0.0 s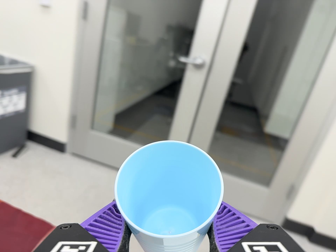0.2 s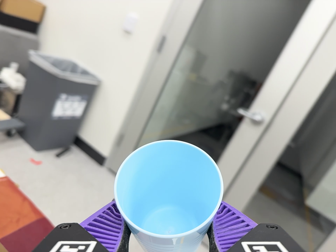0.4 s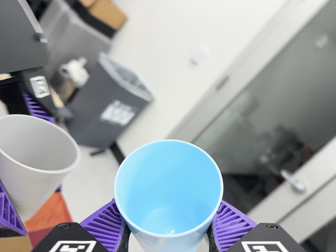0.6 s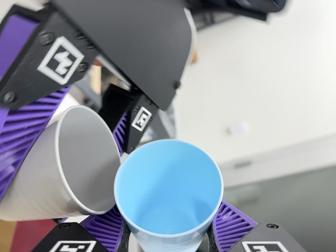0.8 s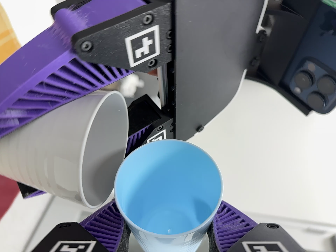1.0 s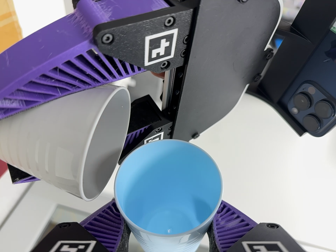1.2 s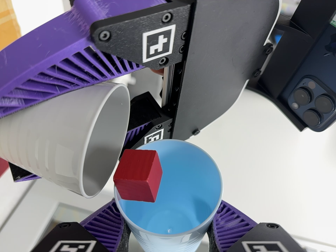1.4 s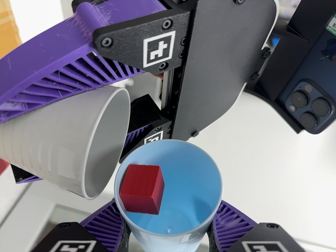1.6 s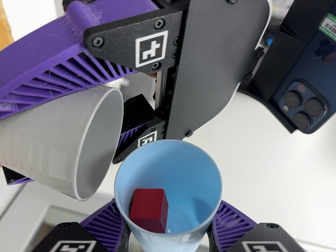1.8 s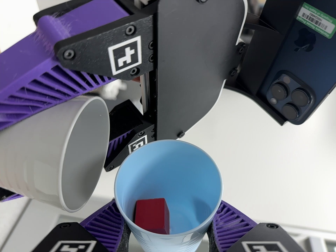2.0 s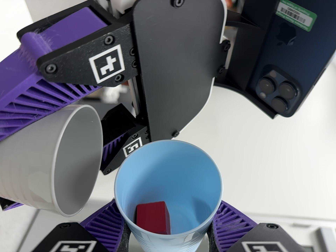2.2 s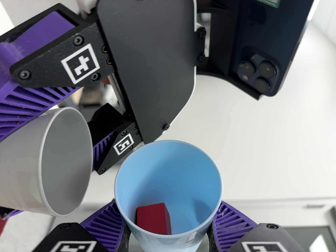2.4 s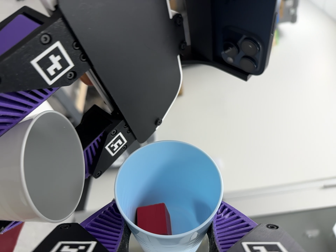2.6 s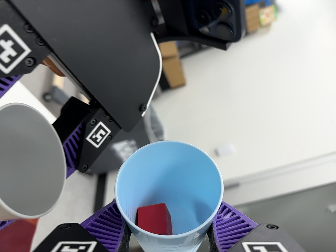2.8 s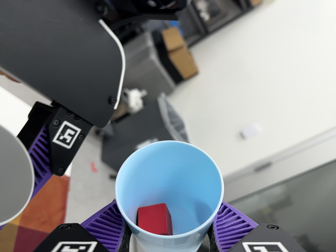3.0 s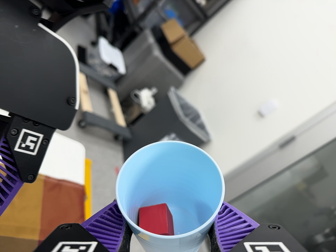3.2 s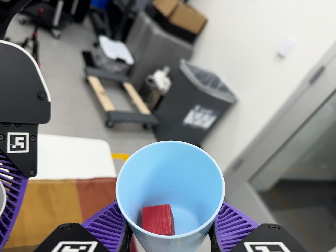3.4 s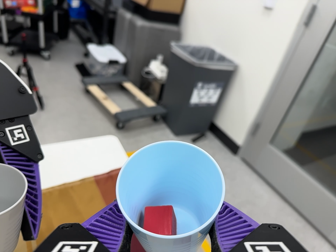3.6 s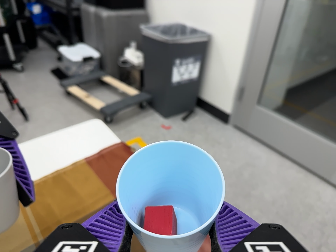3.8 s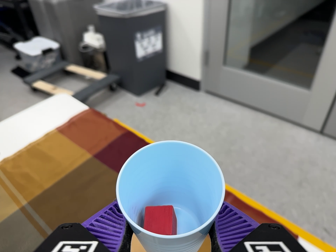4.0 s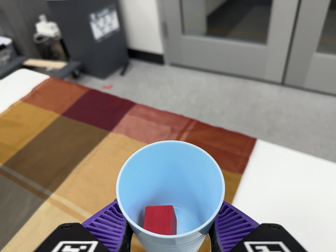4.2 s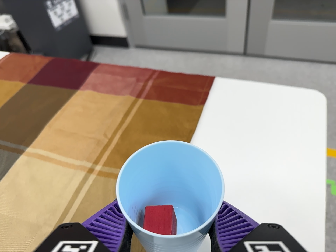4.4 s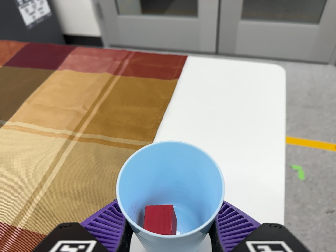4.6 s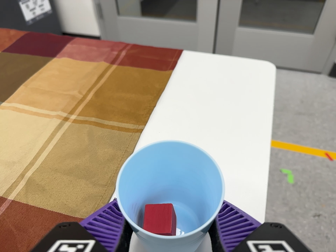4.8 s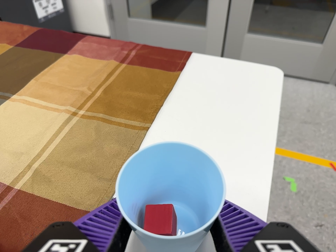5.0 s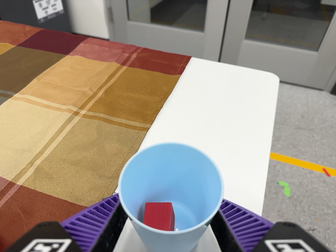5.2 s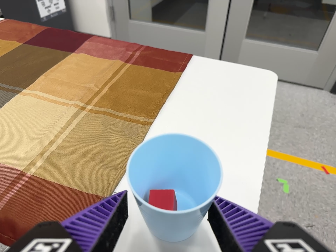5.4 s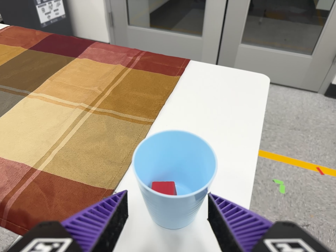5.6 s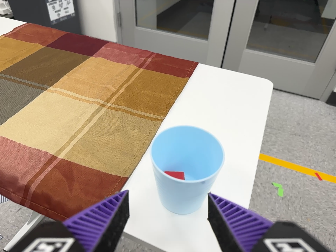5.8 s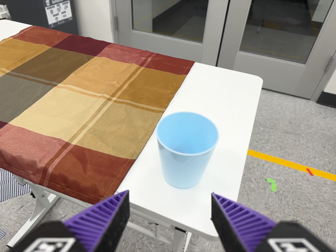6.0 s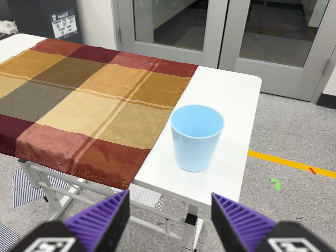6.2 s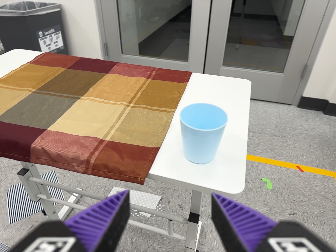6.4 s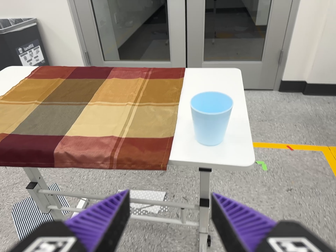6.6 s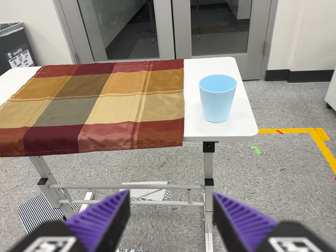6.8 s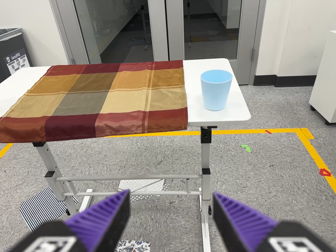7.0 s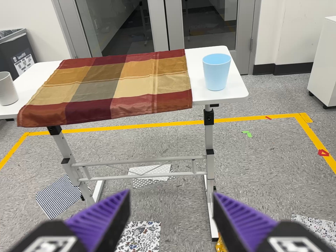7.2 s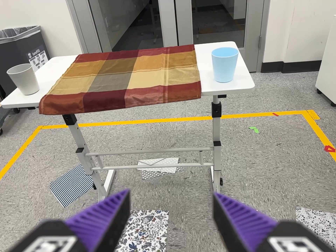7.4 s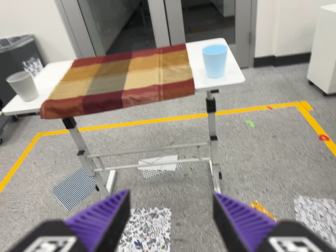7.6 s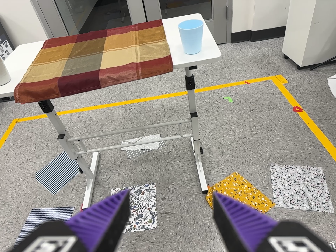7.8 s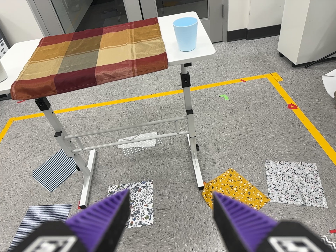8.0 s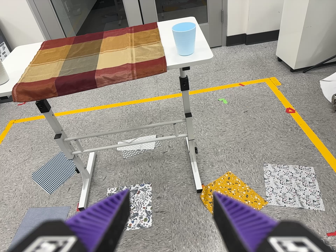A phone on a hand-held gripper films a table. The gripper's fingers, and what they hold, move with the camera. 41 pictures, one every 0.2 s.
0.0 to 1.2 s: The camera travels to its left, about 24 cm, so close, fixed things drift to the right. Its aim tips toward the top of its view by about 25 degrees, and the scene shifts downward. It rolls about its line of sight by about 100 degrees, and the scene rotates clockwise.
1.2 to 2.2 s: The camera travels to its right, about 4 cm, so close, fixed things drift to the left. It rolls about its line of sight by about 15 degrees, and the scene rotates counterclockwise.
2.2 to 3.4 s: The camera pans to its left by about 25 degrees. It travels to its right and forward, about 22 cm. Its aim tips toward the bottom of its view by about 10 degrees, and the scene shifts upward. It rolls about its line of sight by about 70 degrees, and the scene rotates counterclockwise.
3.4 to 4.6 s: The scene slides to the left, as the camera pans about 25 degrees to its right. It travels toward the bottom of its view, about 38 cm, so close, fixed things drift upward. Its aim tips toward the bottom of its view by about 10 degrees, and the scene shifts upward. It rolls about its line of sight by about 40 degrees, and the scene rotates counterclockwise.
4.6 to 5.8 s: The camera travels backward and toward the bottom of its view, about 14 cm, so what stands in front gets smaller.
5.8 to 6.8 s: The camera pans to its right by about 10 degrees. It travels backward, to its left and toward the bottom of its view, about 36 cm, so what stands in front gets smaller. It rolls about its line of sight by about 15 degrees, and the scene rotates counterclockwise.
6.8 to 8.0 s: The camera travels backward and toward the bottom of its view, about 22 cm, so what stands in front gets smaller.
The film runs backward here.
